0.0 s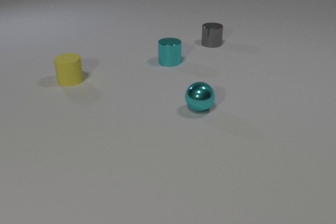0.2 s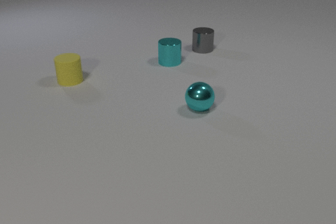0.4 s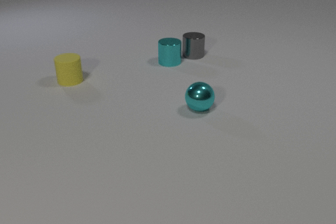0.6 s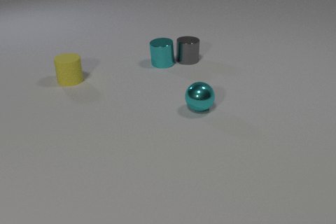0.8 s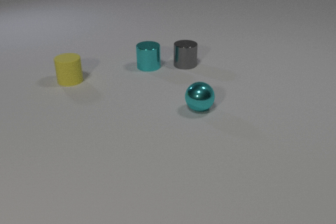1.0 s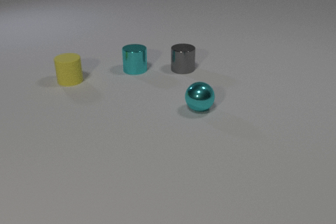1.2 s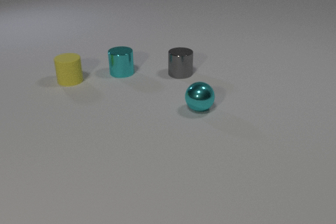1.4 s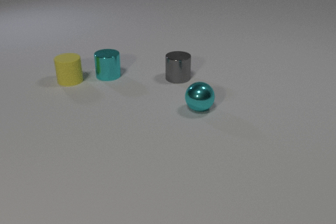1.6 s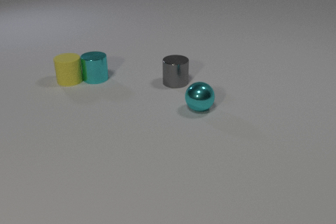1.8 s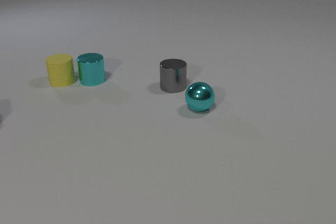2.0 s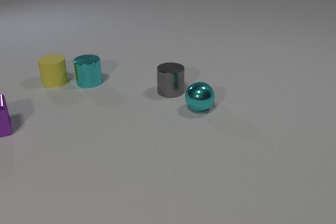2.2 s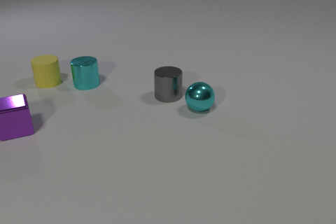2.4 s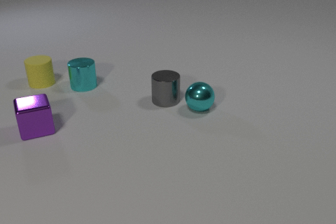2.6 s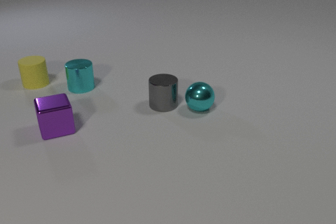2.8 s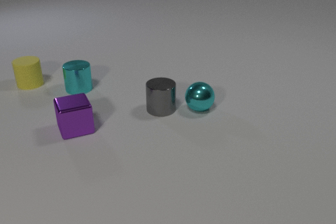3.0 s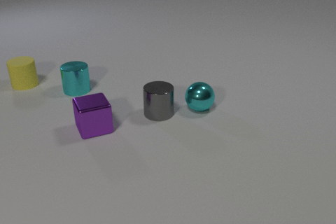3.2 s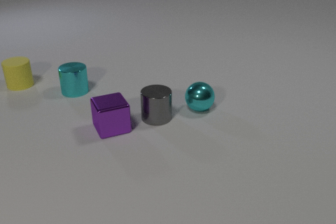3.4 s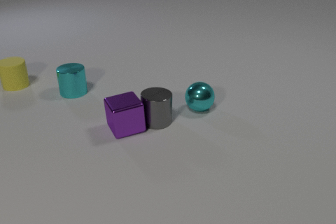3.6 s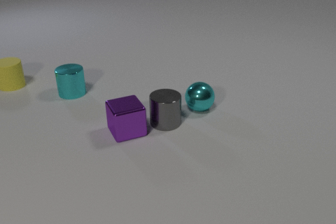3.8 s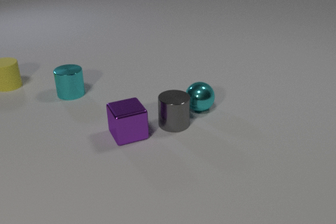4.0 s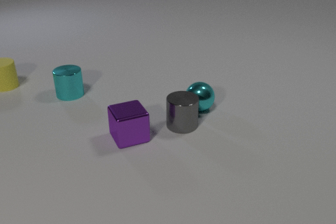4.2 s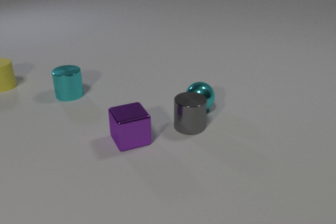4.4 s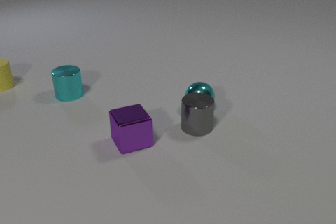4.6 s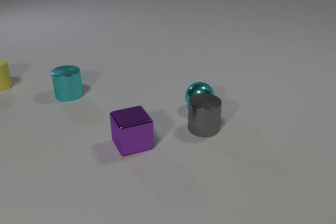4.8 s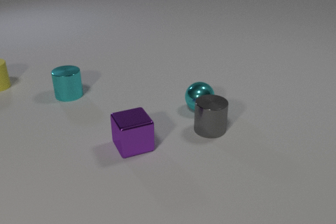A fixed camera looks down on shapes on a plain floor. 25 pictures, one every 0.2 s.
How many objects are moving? 4.
How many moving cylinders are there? 3.
How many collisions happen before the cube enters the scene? 2.
0.0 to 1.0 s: The gray metal cylinder slides toward the camera and to the left. The cyan metal cylinder slides to the left and toward the camera. The gray metal cylinder and the cyan metal cylinder collide.
1.0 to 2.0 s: The gray metal cylinder slides toward the camera. The cyan metal cylinder slides to the left and toward the camera. The yellow rubber cylinder slides to the left. The purple metal cube comes in at the left edge, slides to the right. The cyan metal cylinder and the yellow rubber cylinder collide.
2.0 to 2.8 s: The gray metal cylinder slides toward the camera. The cyan metal cylinder slides toward the camera and to the left. The yellow rubber cylinder slides to the left. The purple metal cube slides to the right.
2.8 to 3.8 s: The gray metal cylinder slides toward the camera and to the right. The cyan metal cylinder slides toward the camera and to the left. The yellow rubber cylinder slides to the left. The purple metal cube slides to the right. The gray metal cylinder and the purple metal cube collide.
3.8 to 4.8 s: The gray metal cylinder slides to the right. The yellow rubber cylinder slides to the left. The purple metal cube slides toward the camera.
